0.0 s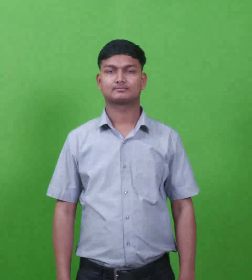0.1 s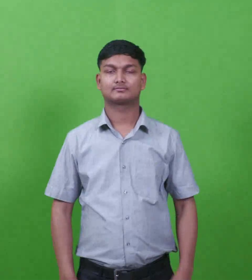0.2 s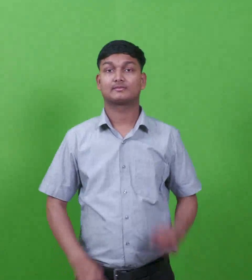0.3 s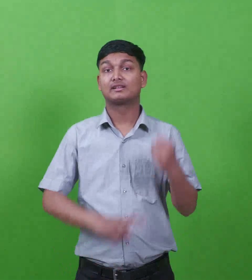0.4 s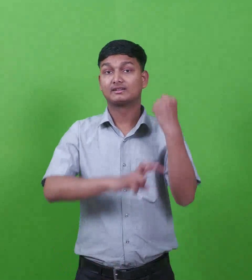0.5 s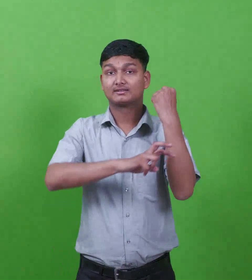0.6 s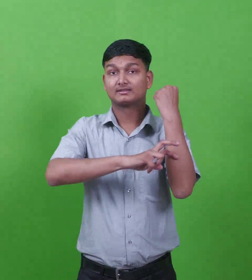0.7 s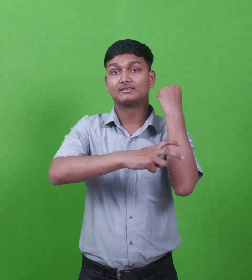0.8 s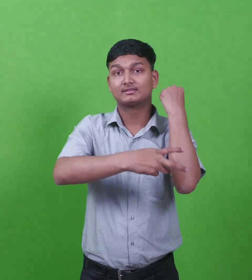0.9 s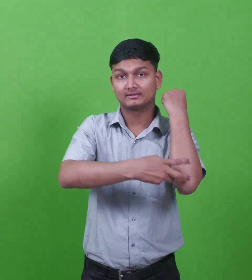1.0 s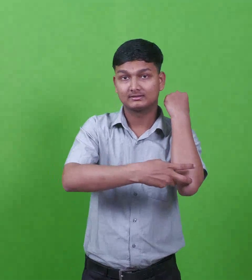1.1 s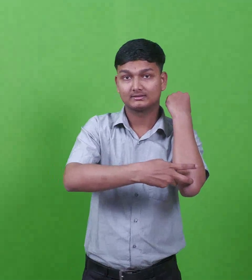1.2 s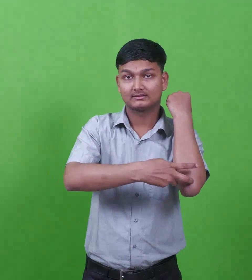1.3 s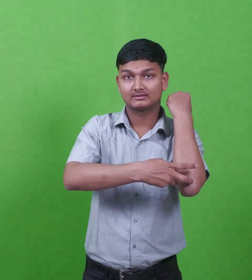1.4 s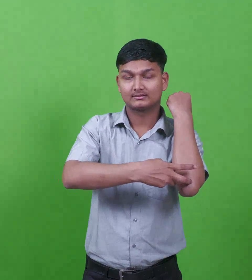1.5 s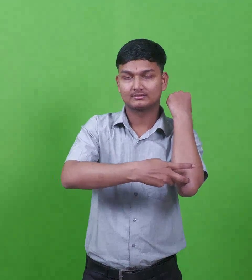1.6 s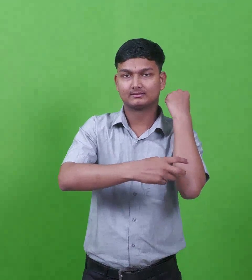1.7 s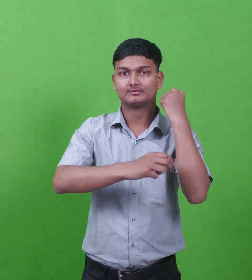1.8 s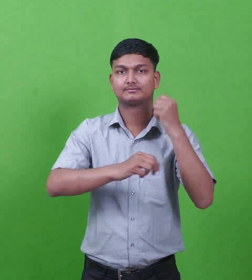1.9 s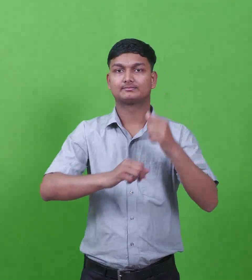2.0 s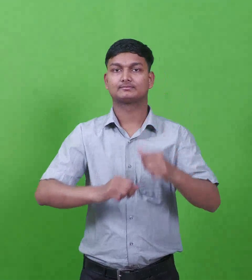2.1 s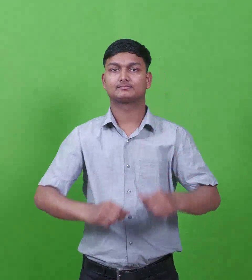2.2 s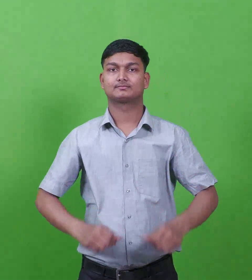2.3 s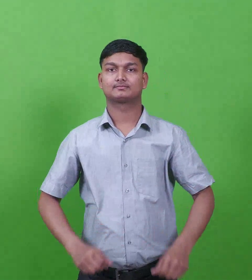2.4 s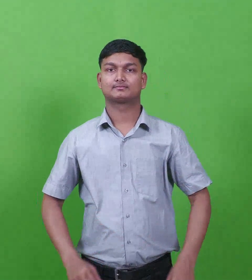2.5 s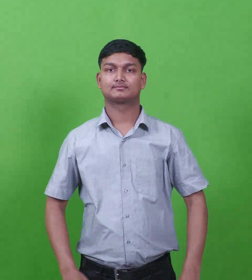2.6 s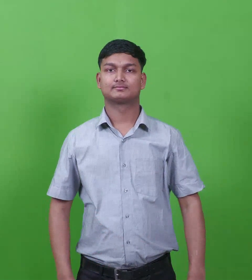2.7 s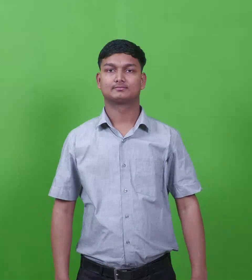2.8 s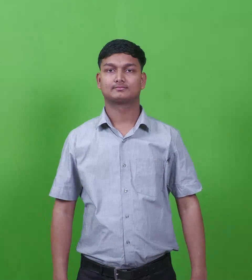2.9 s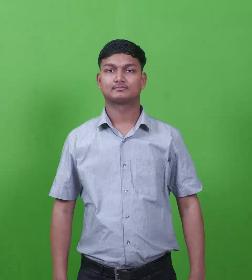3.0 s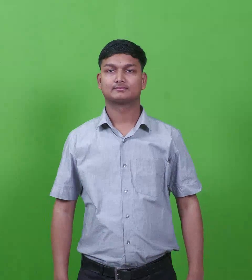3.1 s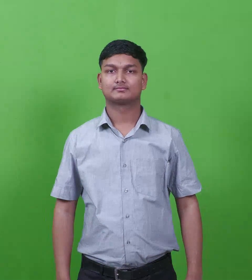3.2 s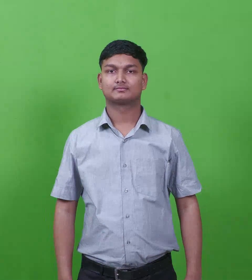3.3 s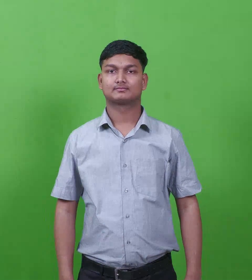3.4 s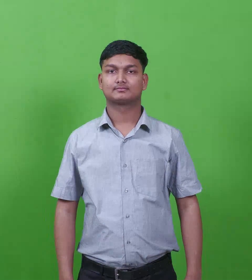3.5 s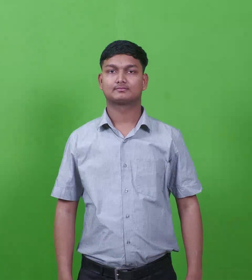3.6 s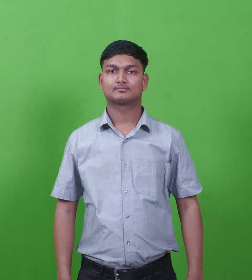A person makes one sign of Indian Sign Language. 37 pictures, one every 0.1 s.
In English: herodion
